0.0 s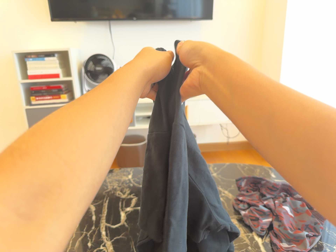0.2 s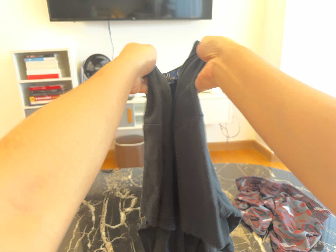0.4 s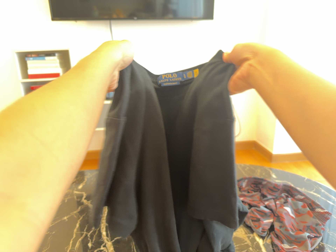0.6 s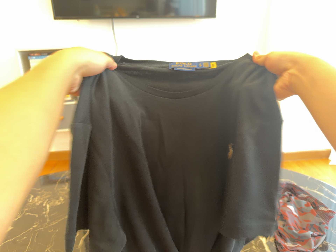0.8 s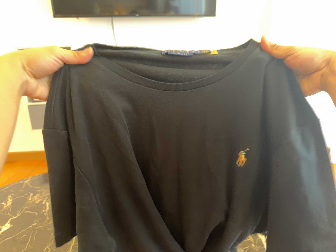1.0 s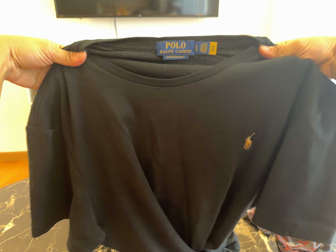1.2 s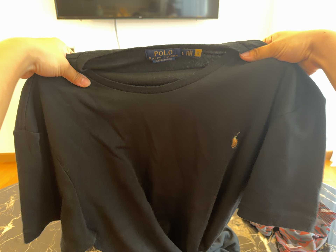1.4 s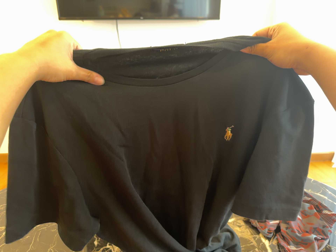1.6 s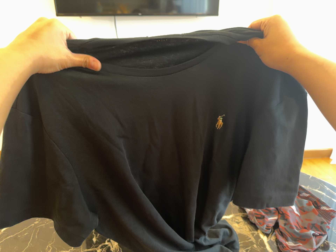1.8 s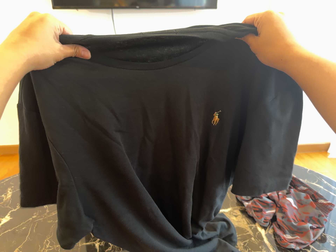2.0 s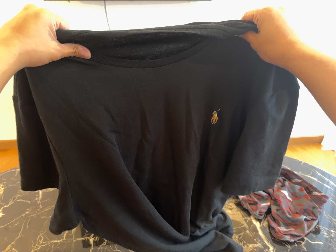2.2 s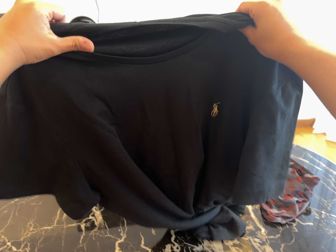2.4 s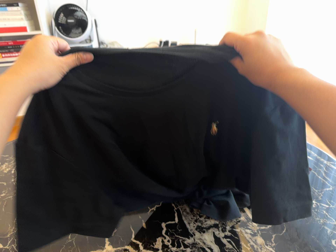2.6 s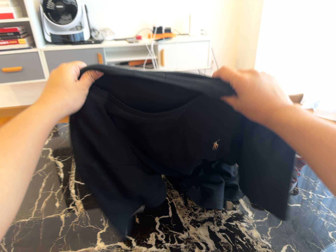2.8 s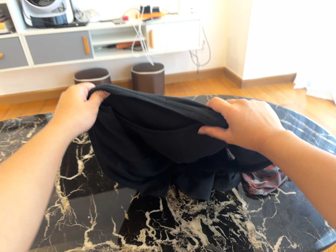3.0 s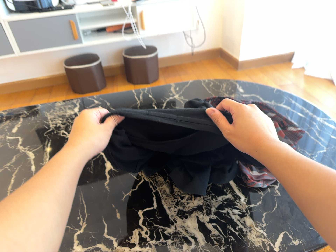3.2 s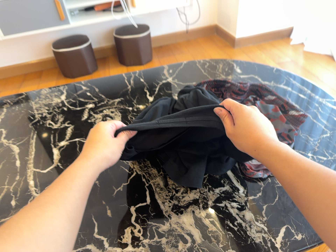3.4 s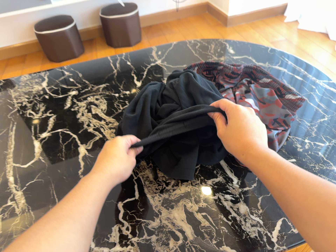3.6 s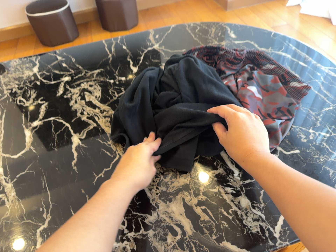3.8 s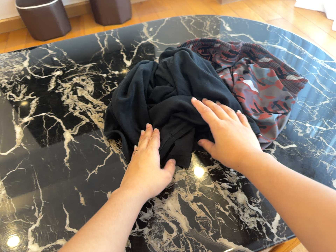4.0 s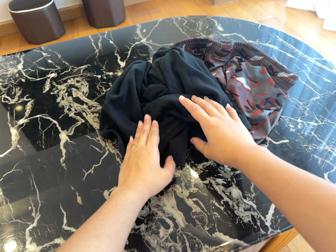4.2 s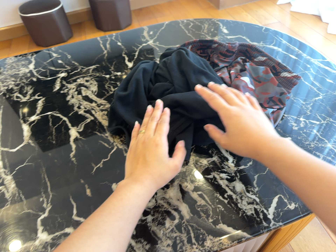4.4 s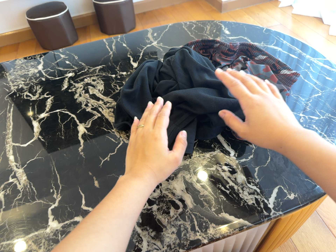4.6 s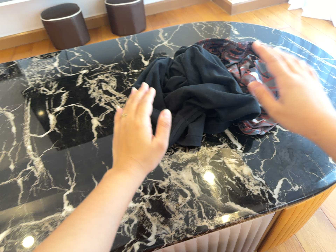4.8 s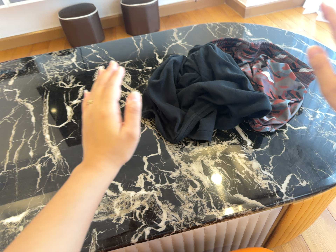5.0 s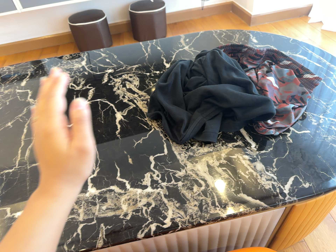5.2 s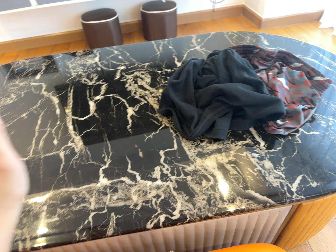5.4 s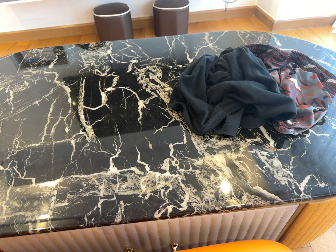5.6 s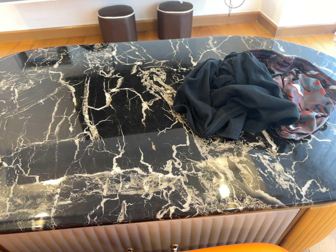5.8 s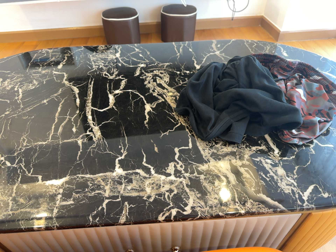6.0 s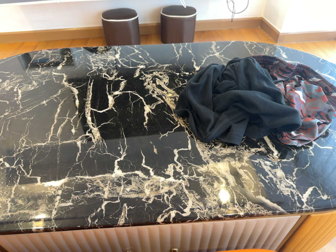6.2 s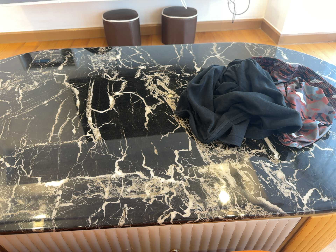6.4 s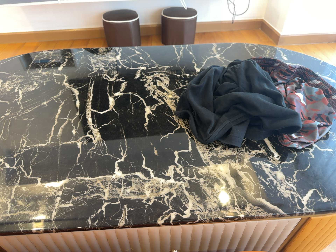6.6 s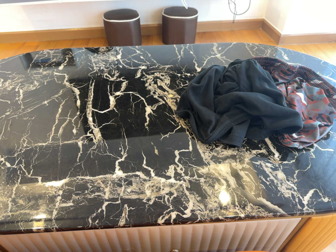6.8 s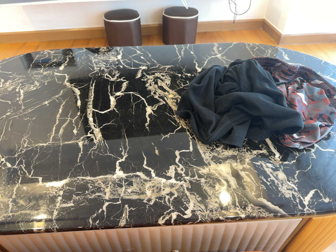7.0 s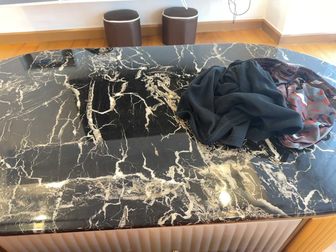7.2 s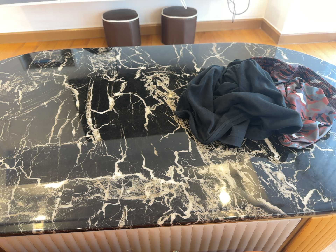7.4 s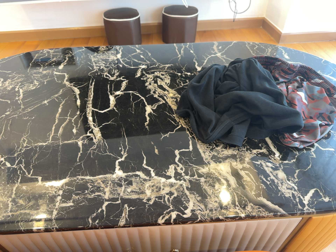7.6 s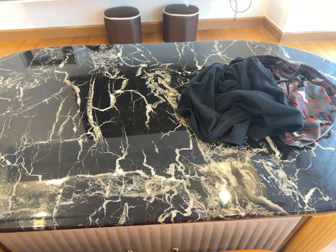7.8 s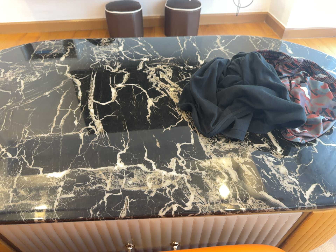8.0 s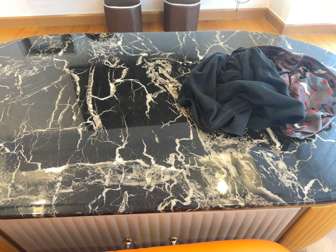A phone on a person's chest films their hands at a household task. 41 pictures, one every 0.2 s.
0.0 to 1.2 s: The camera keeps its place and its aim.
1.2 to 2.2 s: The camera shifts only a little, or ends up much as it began.
2.2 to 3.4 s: The camera travels forward, about 22 cm, so what stands in front looms larger. Its aim tips toward the bottom of its view by about 20 degrees, and the scene shifts upward. It rolls about its line of sight by about 10 degrees, and the scene rotates counterclockwise.
3.4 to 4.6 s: The camera shifts only a little, or ends up much as it began.
4.6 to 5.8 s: The camera travels backward, to its left and toward the bottom of its view, about 9 cm, so what stands in front gets smaller. It rolls about its line of sight by about 10 degrees, and the scene rotates clockwise.
5.8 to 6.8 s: The camera keeps its place and its aim.
6.8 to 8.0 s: The camera shifts only a little, or ends up much as it began.
The film runs backward here.
